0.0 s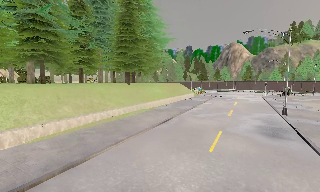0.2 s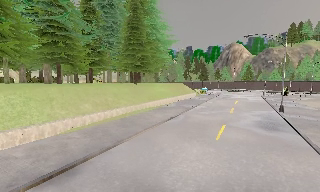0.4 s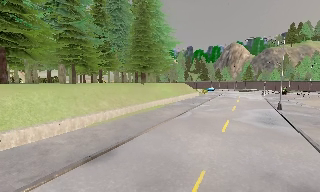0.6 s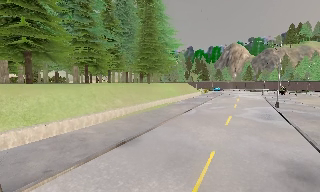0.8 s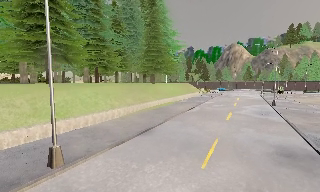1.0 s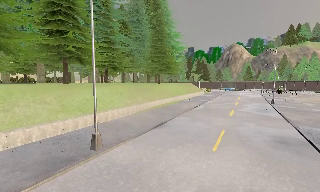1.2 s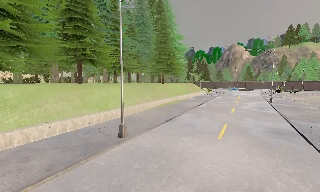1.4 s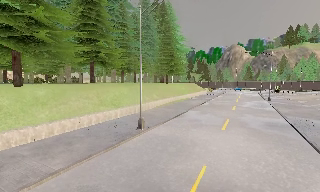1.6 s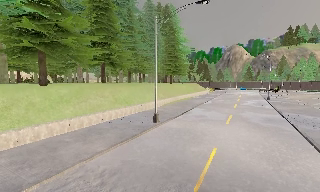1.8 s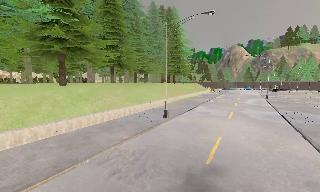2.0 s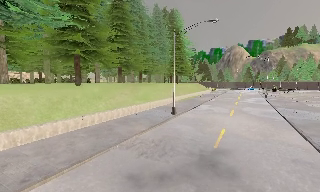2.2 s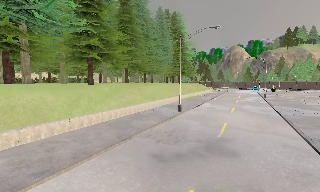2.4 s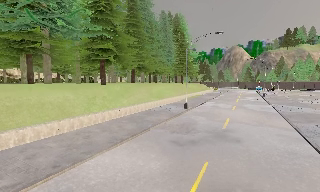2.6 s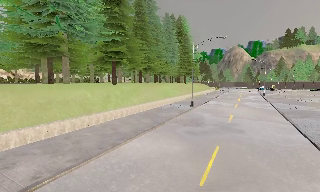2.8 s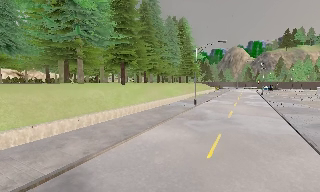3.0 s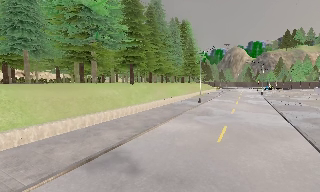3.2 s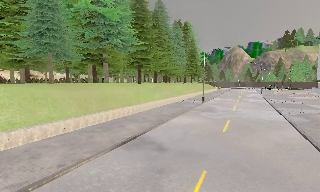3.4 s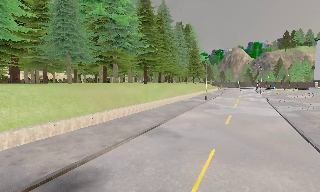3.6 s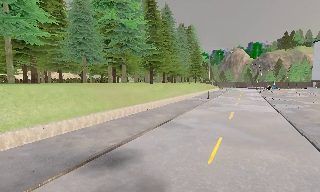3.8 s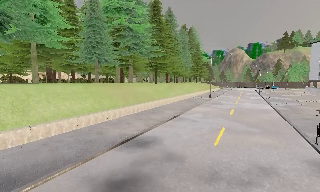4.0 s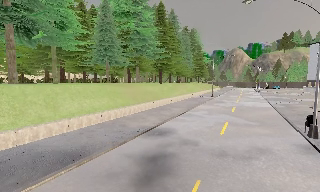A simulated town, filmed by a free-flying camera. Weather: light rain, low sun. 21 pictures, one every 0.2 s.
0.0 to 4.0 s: The camera travels backward and to its left, about 35 m, so what stands in front gets smaller.
The film runs backward here.
